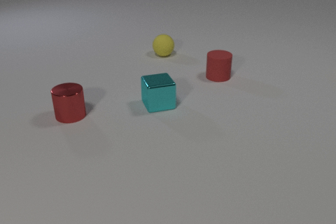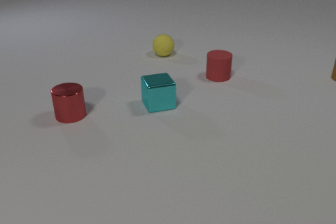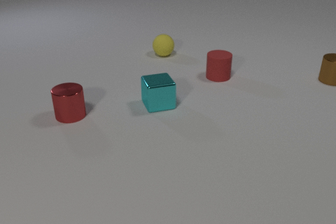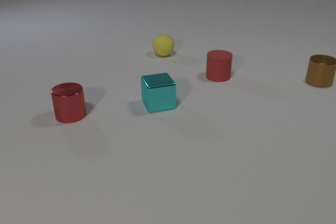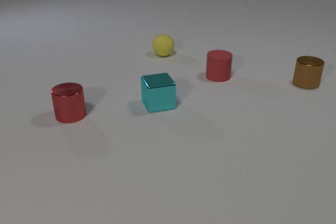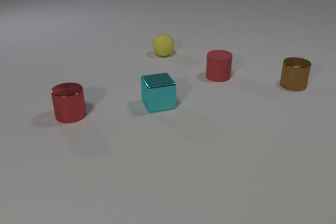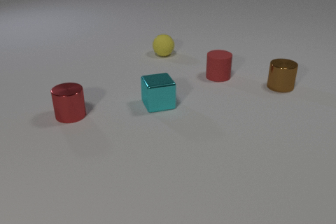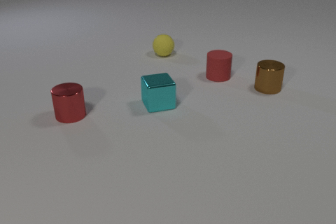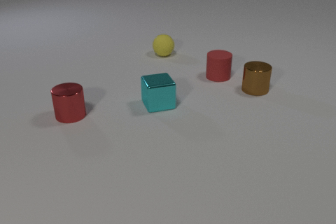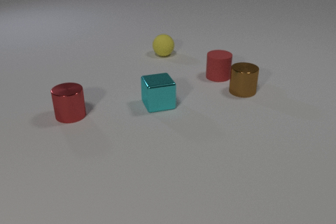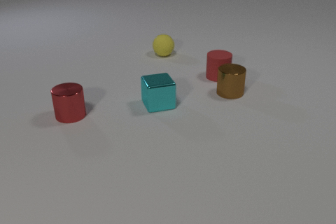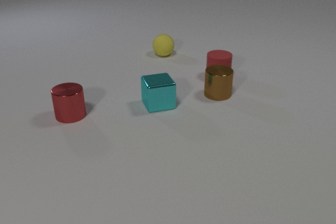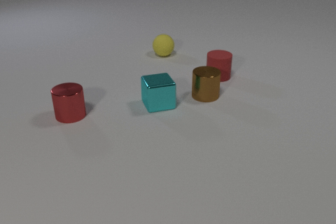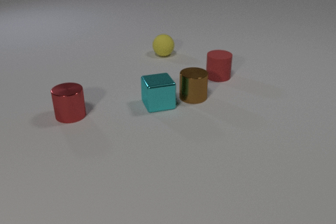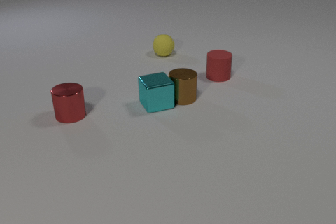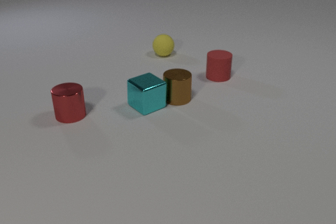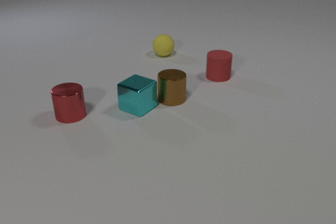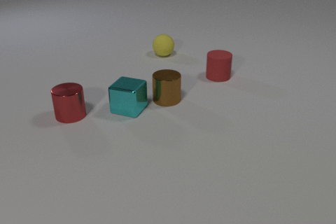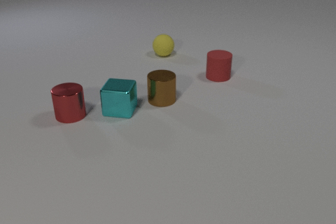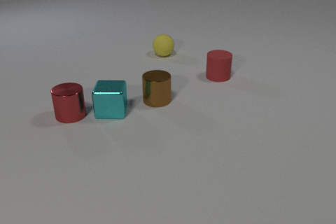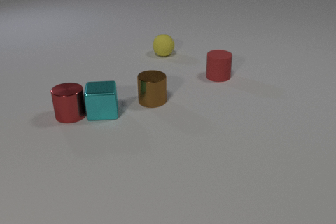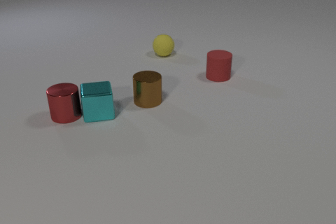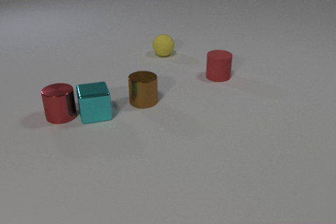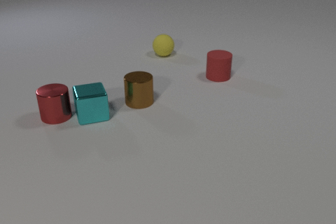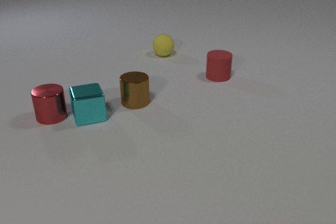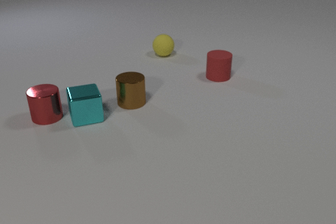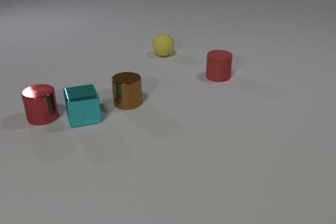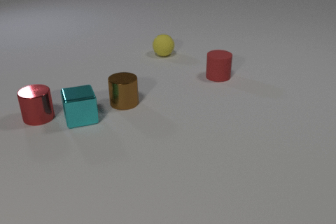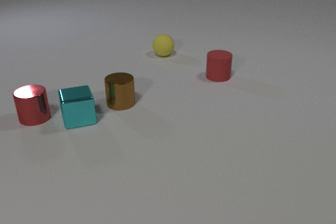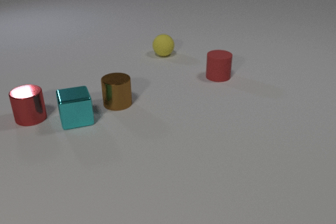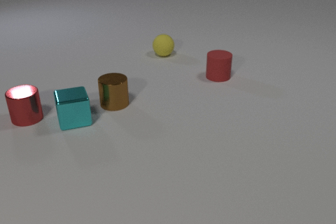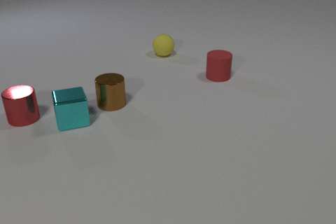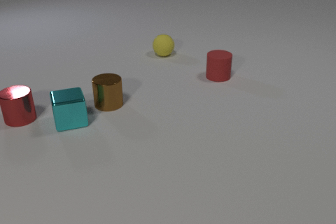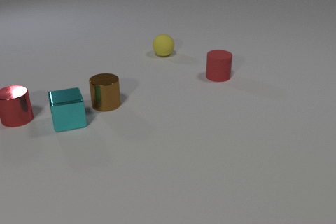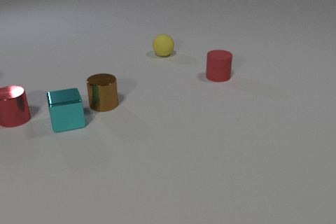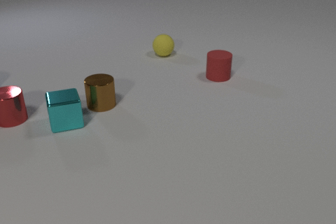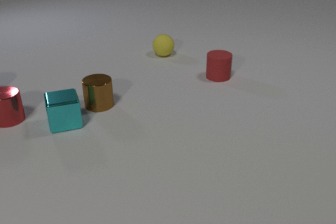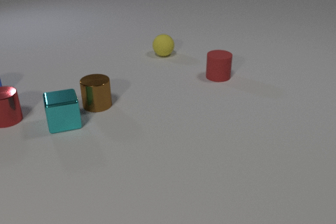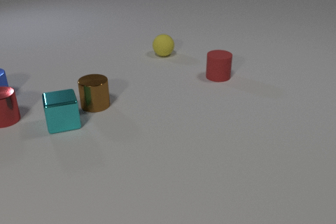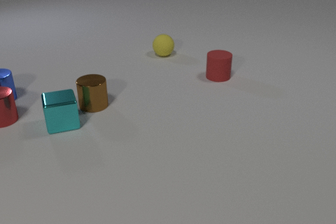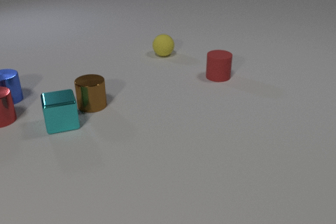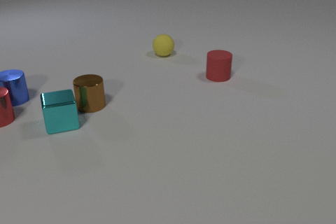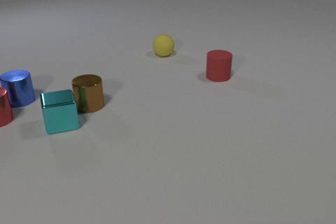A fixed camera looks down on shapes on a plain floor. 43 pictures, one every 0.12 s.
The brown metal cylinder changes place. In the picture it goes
to the left.
The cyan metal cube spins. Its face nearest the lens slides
to the right.
0.00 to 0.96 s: The brown metal cylinder comes in at the right edge, slides to the left and toward the camera.
0.96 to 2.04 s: The brown metal cylinder slides to the left. The cyan metal cube slides to the left, spins counterclockwise seen from above by about 45 degrees, its near face sliding to the right. The brown metal cylinder and the cyan metal cube collide.
2.04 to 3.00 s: The brown metal cylinder slides to the left. The cyan metal cube slides to the left, spins counterclockwise seen from above by about 45 degrees, its near face sliding to the right. The red metal cylinder slides to the left. The cyan metal cube and the red metal cylinder collide.
3.00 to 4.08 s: The brown metal cylinder slides to the left. The cyan metal cube slides to the left. The red metal cylinder slides to the left.
4.08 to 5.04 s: The brown metal cylinder slides to the left. The blue metal cylinder comes in at the left edge, slides to the right and toward the camera. The red metal cylinder slides to the left.
How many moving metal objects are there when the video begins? 0.
Are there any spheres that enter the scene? no.
What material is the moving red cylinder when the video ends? metal.
